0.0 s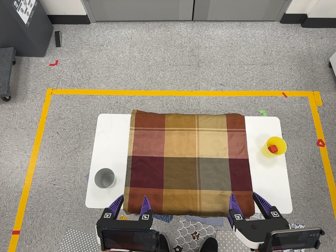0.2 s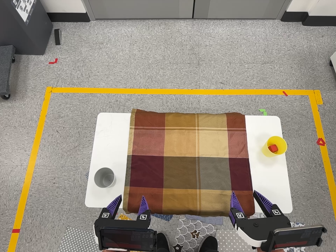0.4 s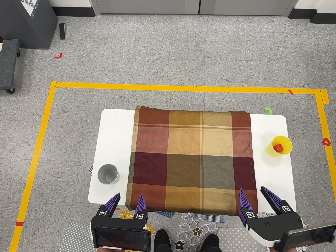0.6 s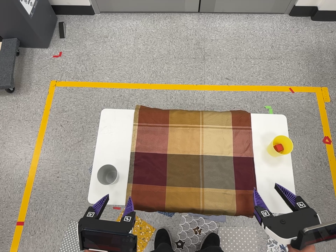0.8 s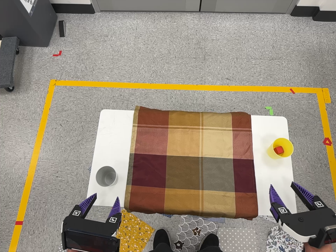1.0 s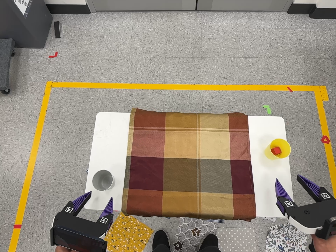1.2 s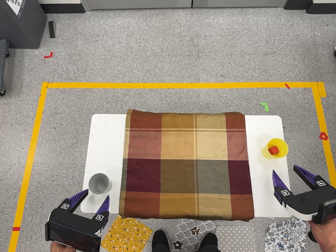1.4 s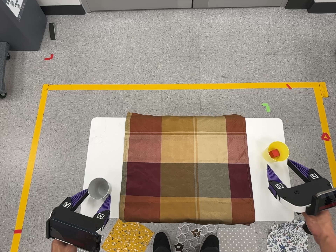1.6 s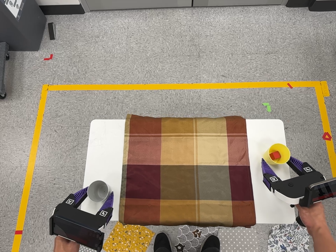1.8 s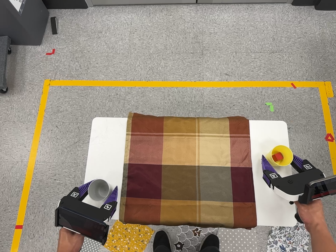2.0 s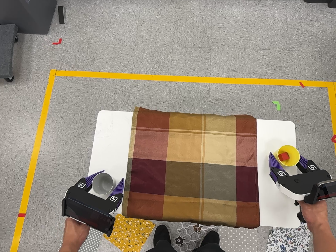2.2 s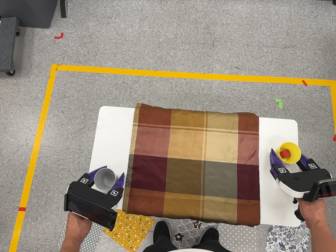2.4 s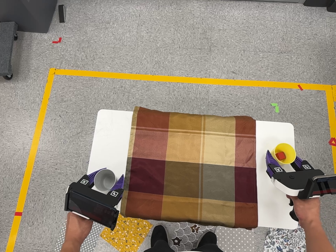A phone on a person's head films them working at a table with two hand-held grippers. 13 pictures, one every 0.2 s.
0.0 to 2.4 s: The camera travels toward the top of its view and forward, about 14 cm.
The film runs forward here.
